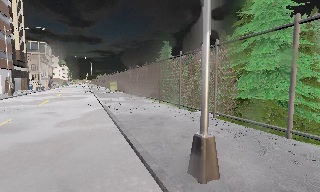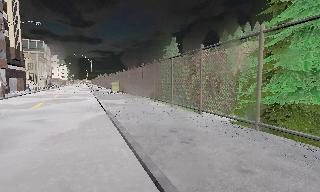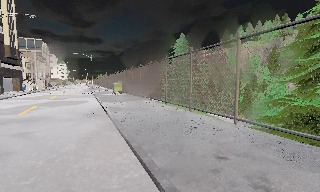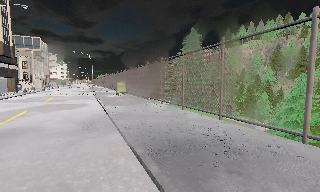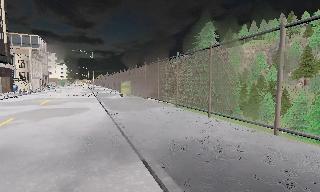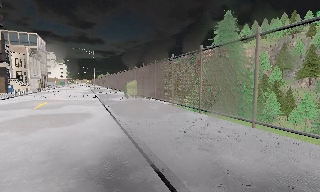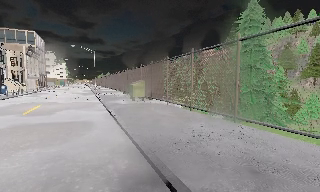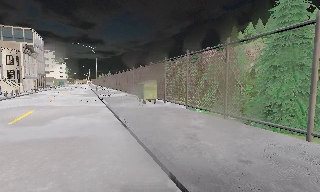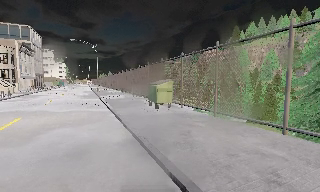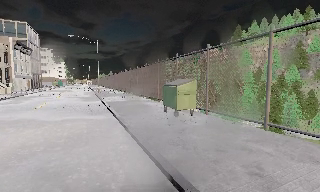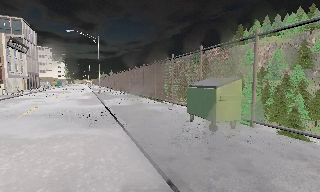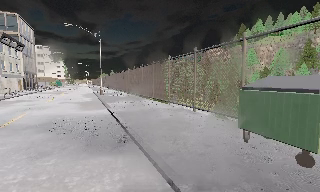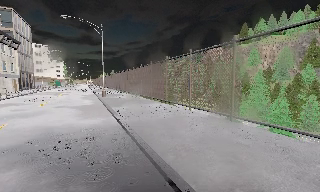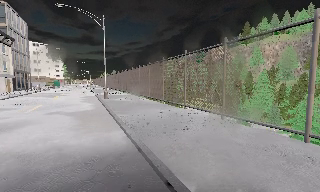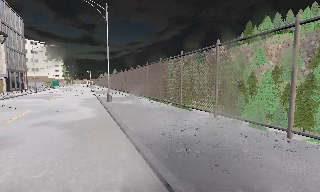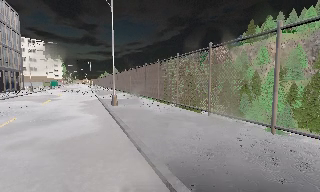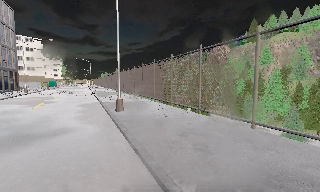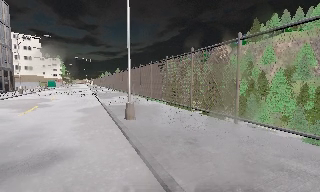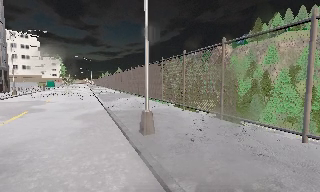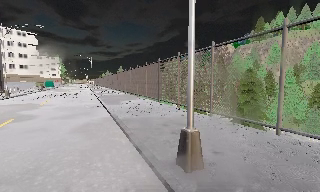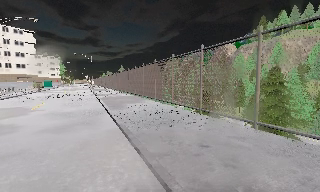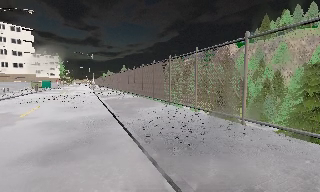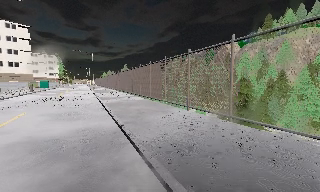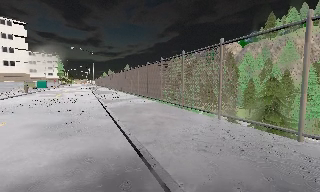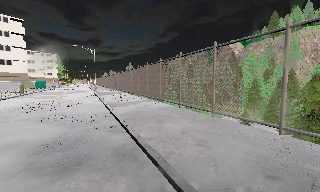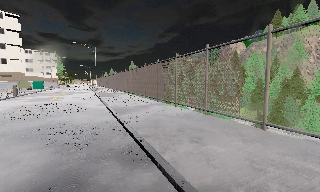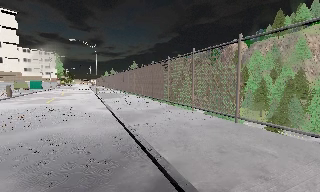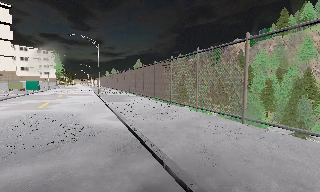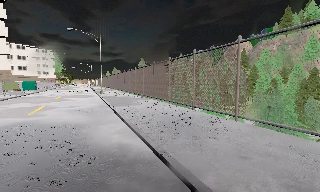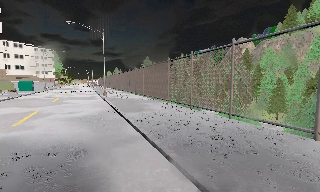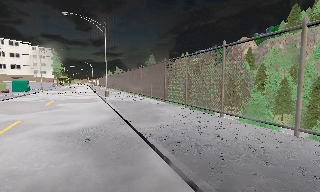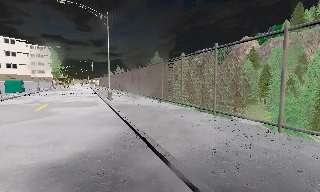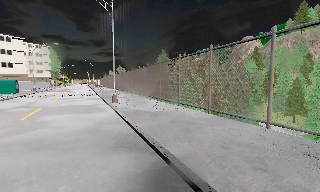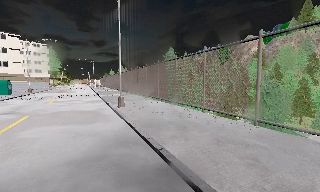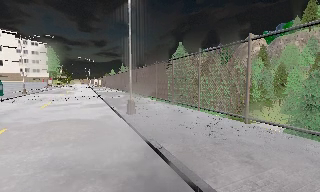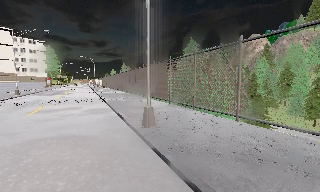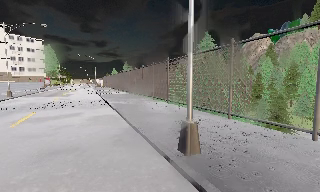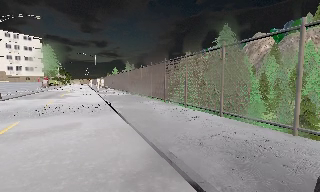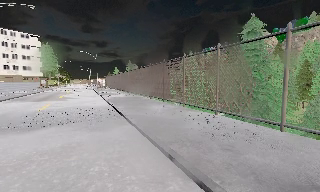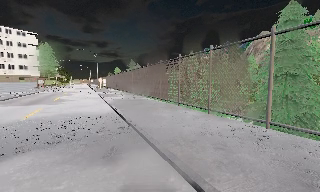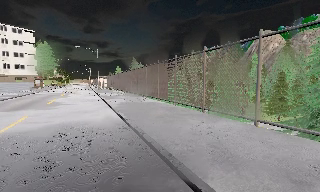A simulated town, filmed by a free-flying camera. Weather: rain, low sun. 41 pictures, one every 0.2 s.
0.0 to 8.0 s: The camera travels forward and to its left, about 90 m, so what stands in front looms larger.
The film runs forward here.
